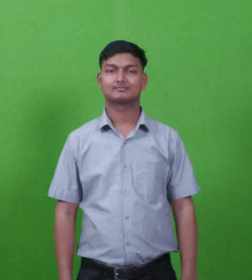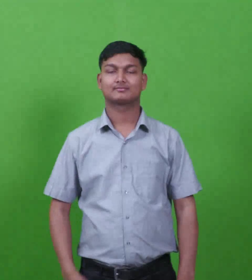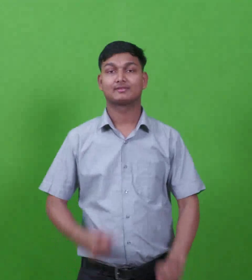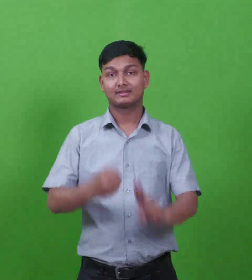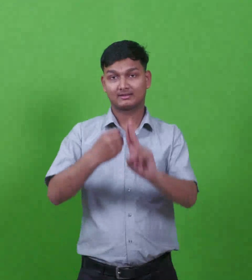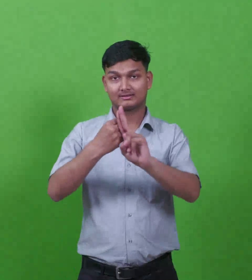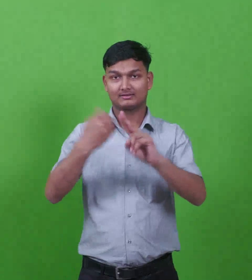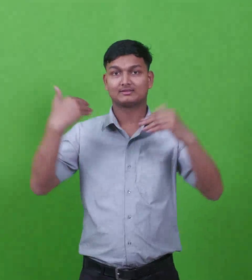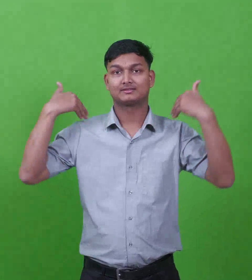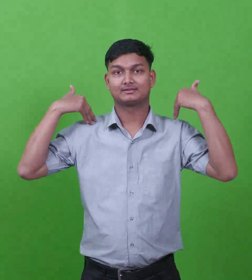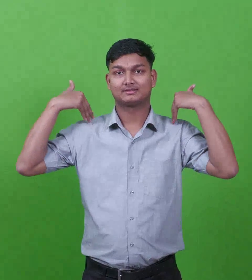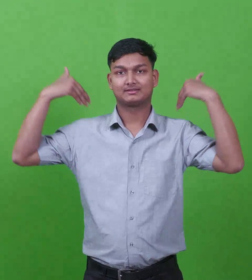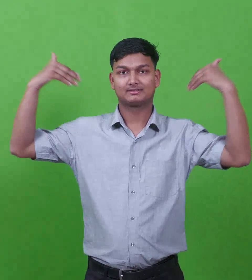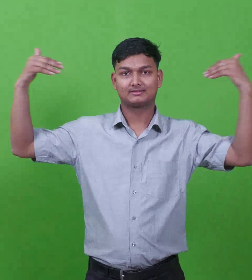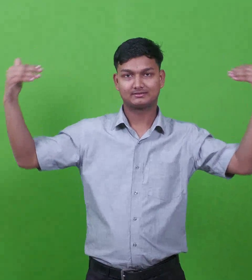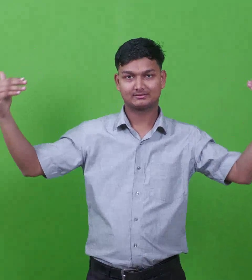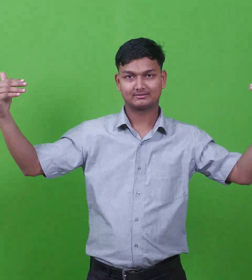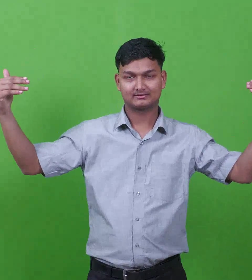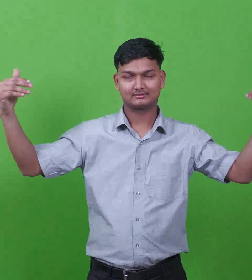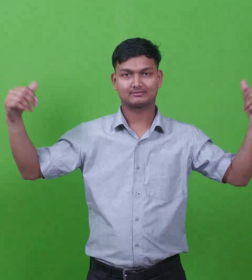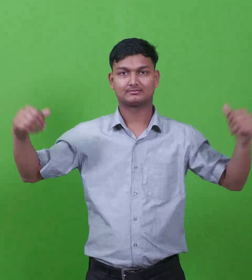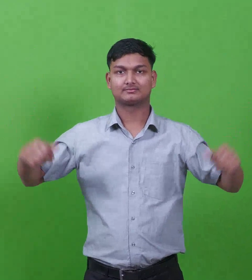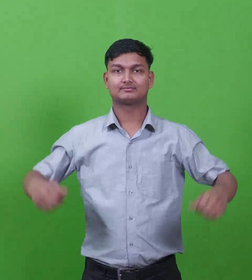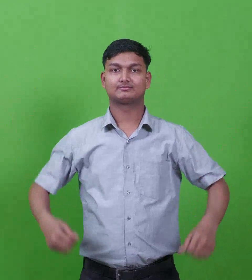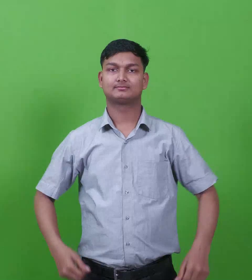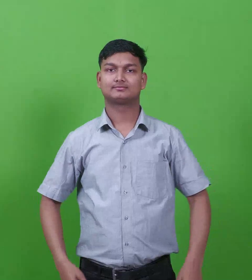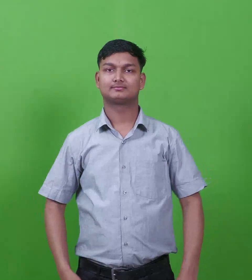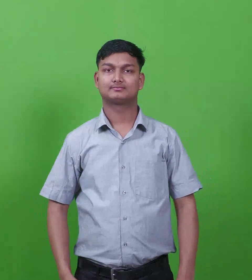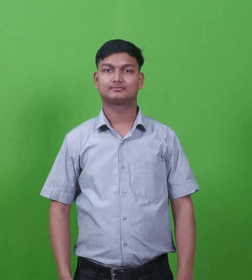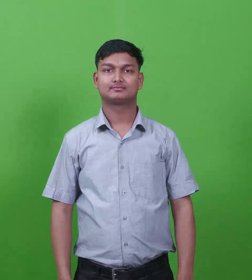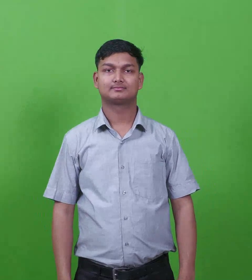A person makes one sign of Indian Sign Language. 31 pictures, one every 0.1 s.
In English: gabriel
